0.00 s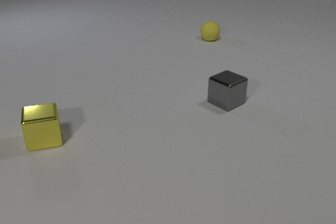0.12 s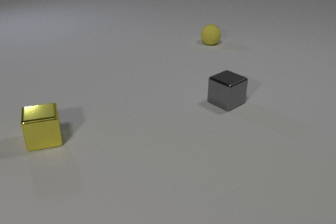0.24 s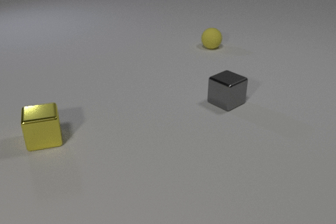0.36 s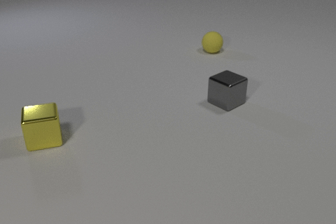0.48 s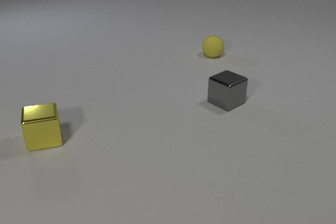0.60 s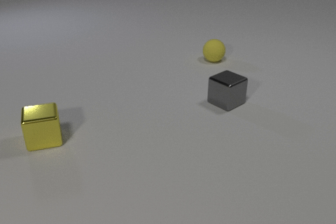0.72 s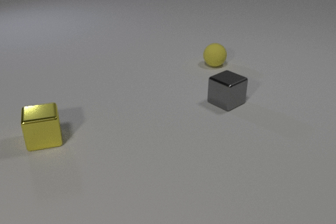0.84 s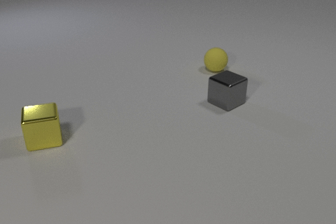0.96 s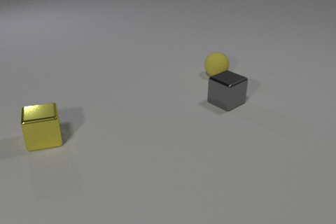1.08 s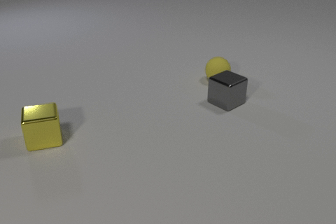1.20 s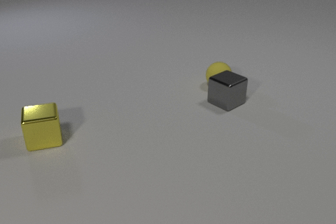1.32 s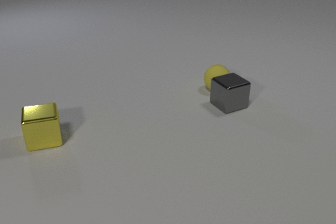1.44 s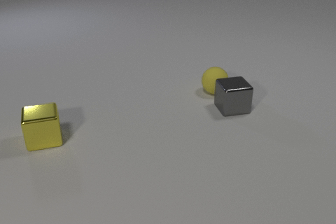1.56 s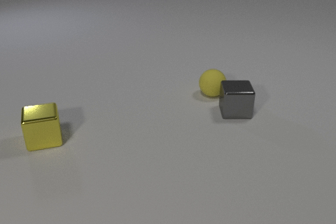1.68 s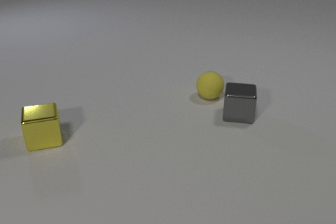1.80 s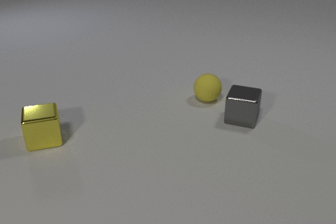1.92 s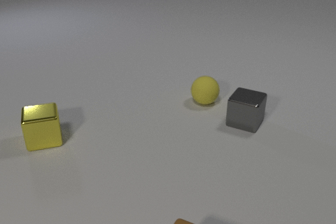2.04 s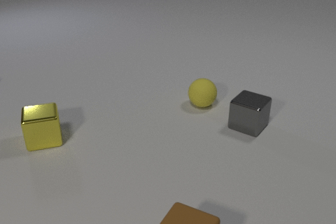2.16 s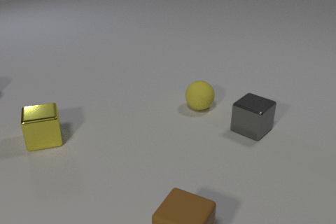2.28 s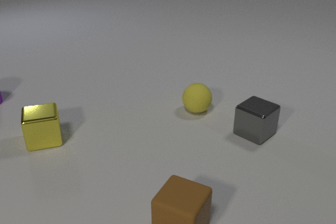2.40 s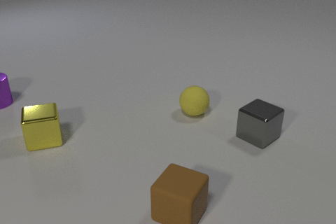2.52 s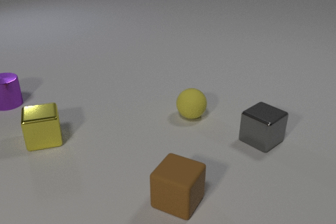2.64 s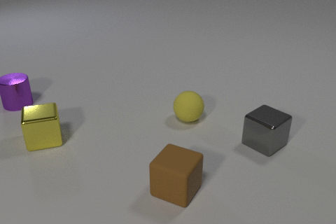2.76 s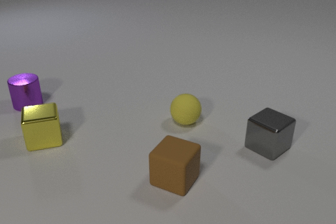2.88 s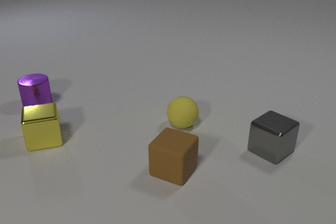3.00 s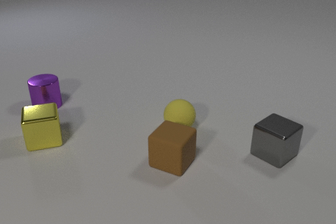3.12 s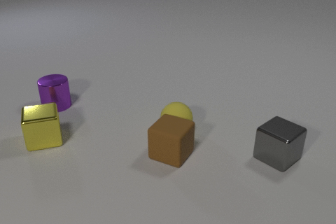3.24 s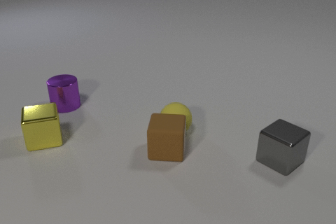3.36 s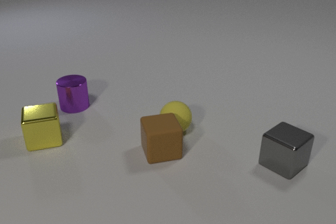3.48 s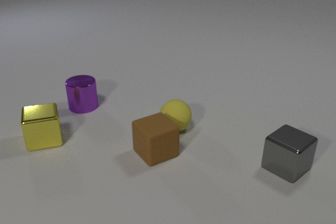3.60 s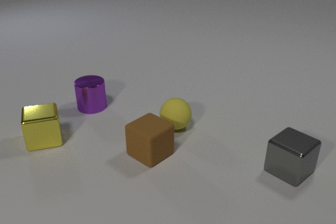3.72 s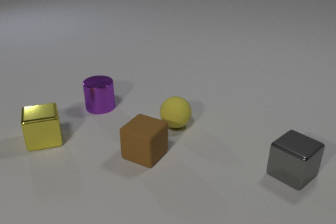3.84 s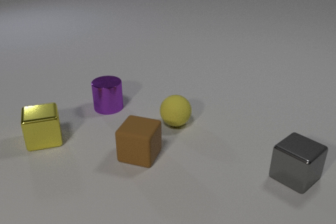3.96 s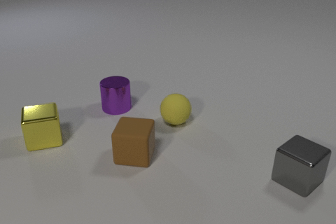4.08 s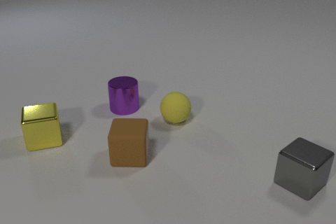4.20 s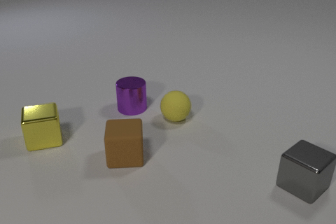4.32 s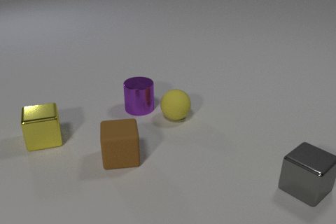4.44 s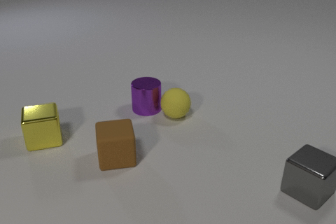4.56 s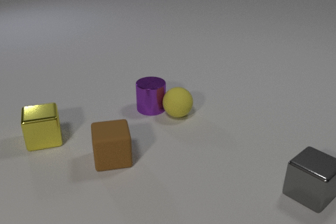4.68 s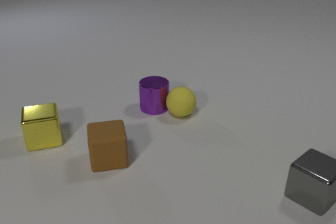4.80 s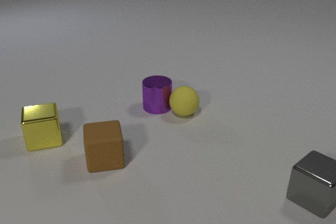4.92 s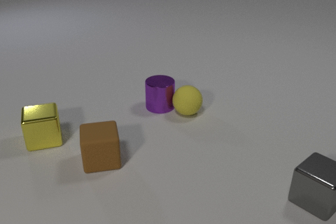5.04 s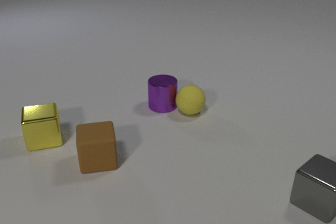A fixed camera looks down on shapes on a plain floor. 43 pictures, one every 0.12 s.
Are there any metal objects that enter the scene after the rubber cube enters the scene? yes.
How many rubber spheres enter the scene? 0.
Are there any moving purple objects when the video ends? yes.
0.00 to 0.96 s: The yellow rubber sphere rolls toward the camera.
0.96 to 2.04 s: The yellow rubber sphere rolls toward the camera. The gray metal cube slides toward the camera and to the right, spins so that its near face slides to the left, clockwise seen from above. The brown rubber cube comes in at the bottom edge, slides away from the camera. The yellow rubber sphere and the gray metal cube collide.
2.04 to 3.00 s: The yellow rubber sphere rolls toward the camera and to the left. The gray metal cube slides toward the camera and to the right. The brown rubber cube slides away from the camera. The purple metal cylinder comes in at the left edge, slides to the right and toward the camera.
3.00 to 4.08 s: The yellow rubber sphere rolls away from the camera. The gray metal cube slides toward the camera and to the right. The brown rubber cube slides to the left, spins so that its near face slides to the right, counterclockwise seen from above. The purple metal cylinder slides to the right. The yellow rubber sphere and the brown rubber cube collide.
4.08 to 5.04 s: The yellow rubber sphere rolls away from the camera and to the right. The gray metal cube slides toward the camera and to the right. The brown rubber cube slides to the left. The purple metal cylinder slides to the right. The yellow rubber sphere and the purple metal cylinder collide.
